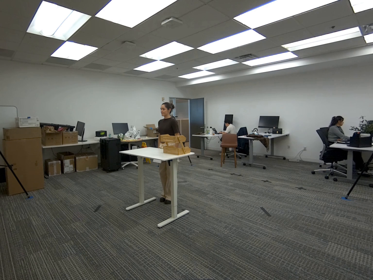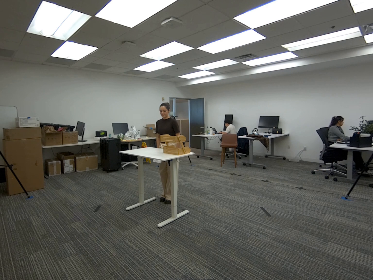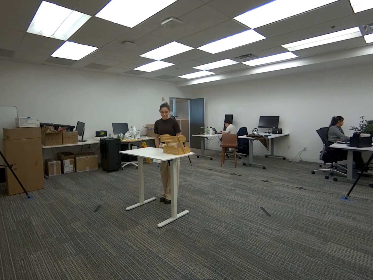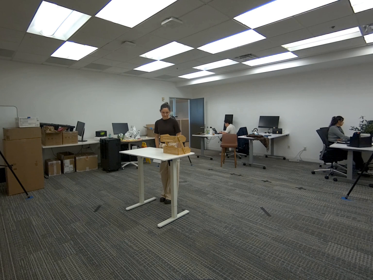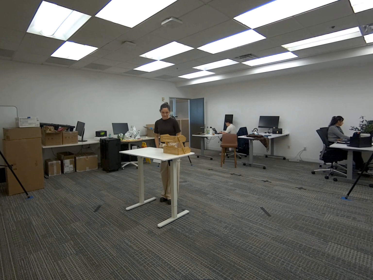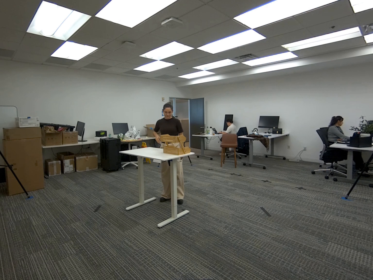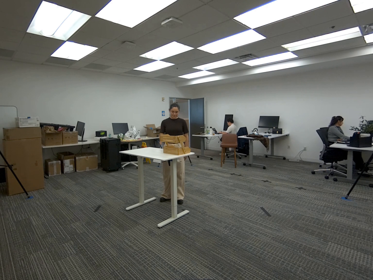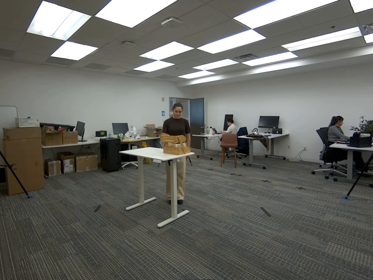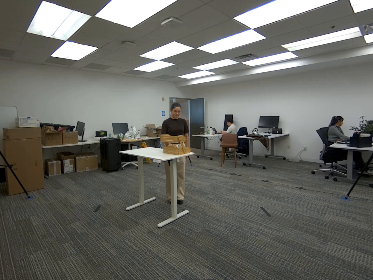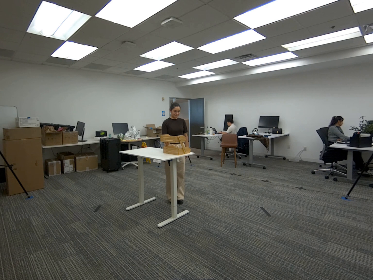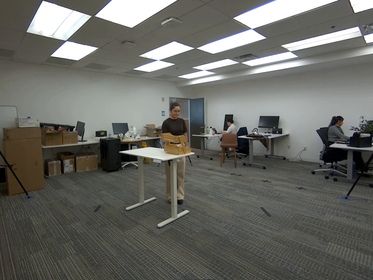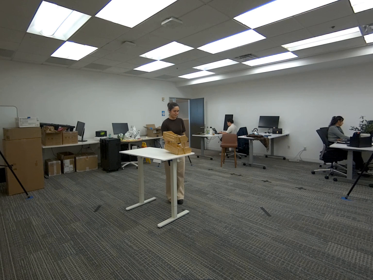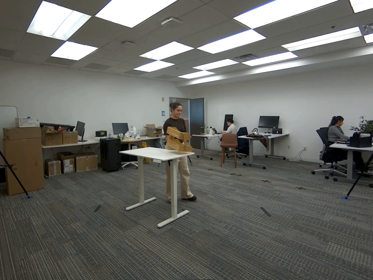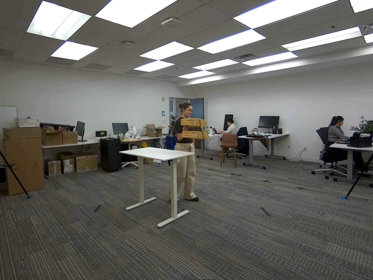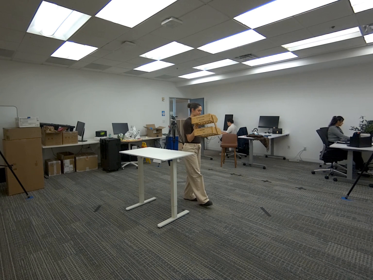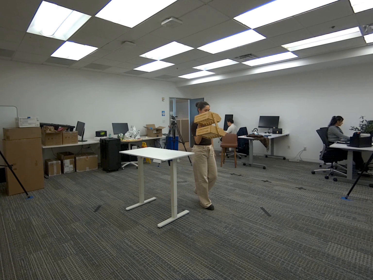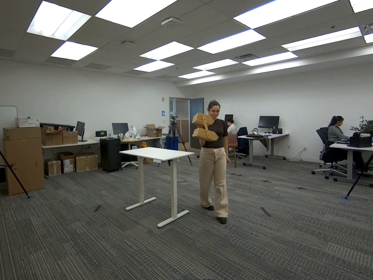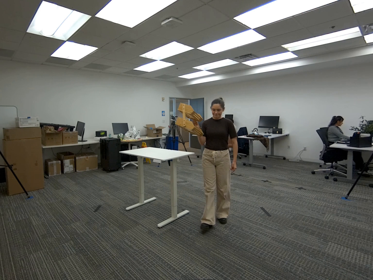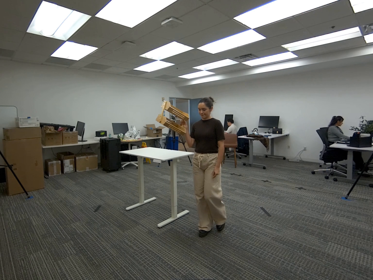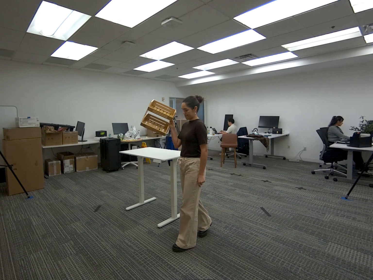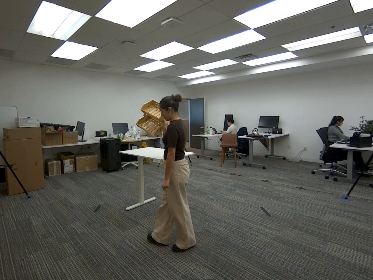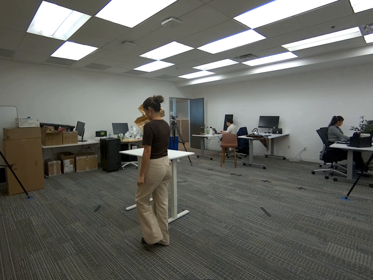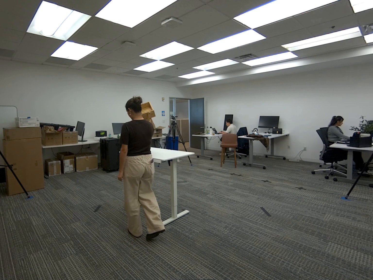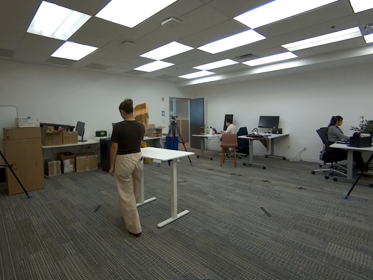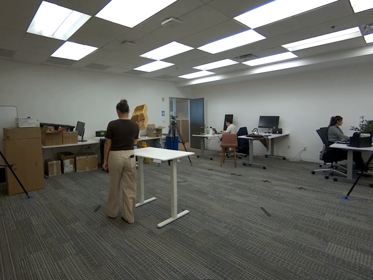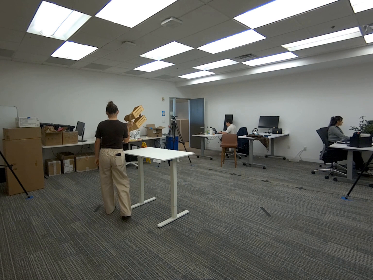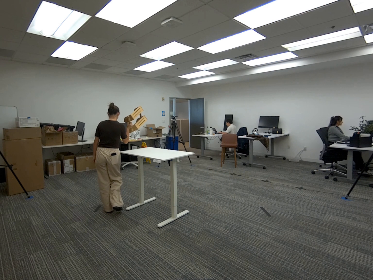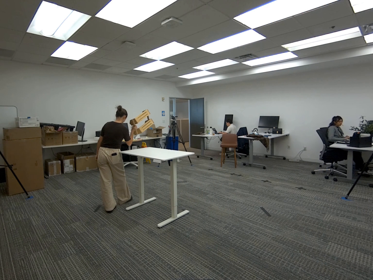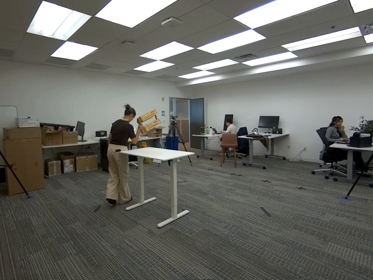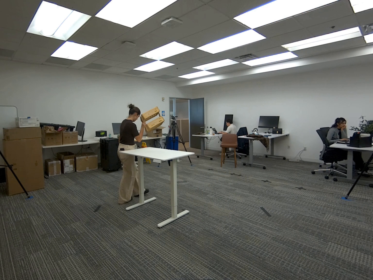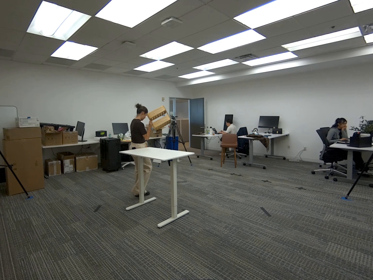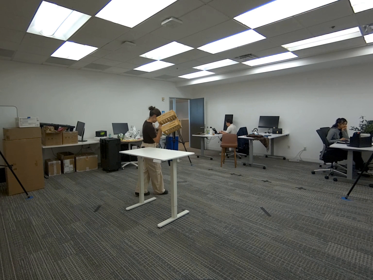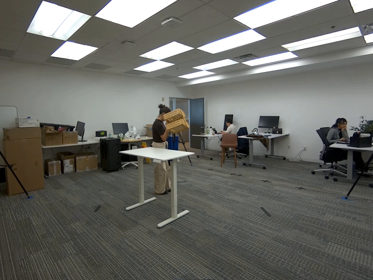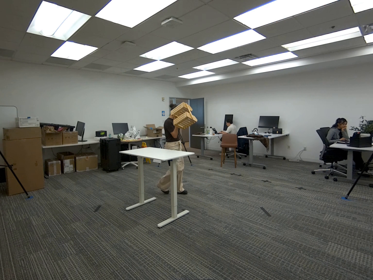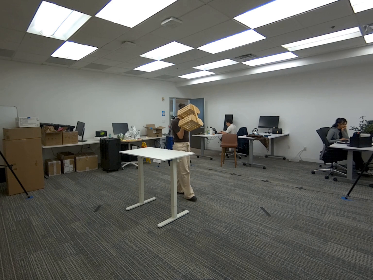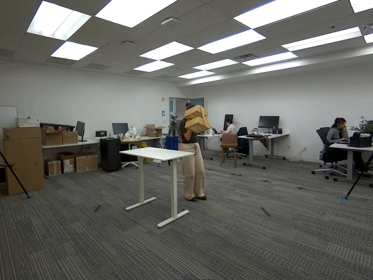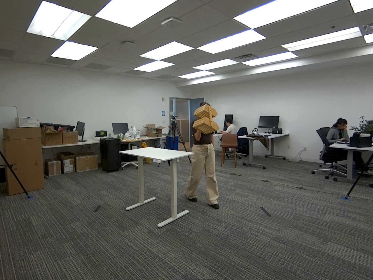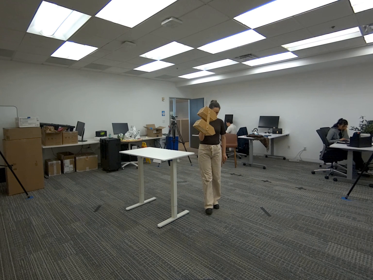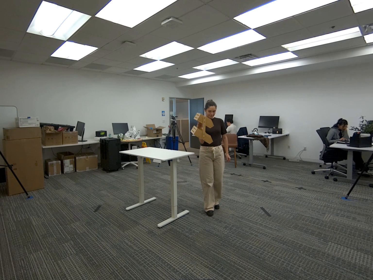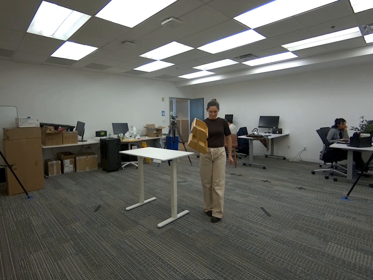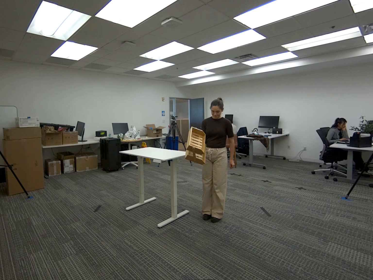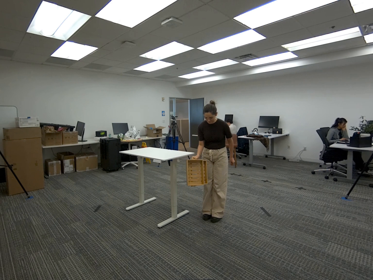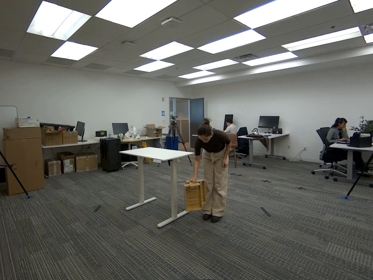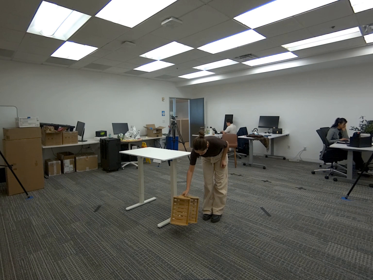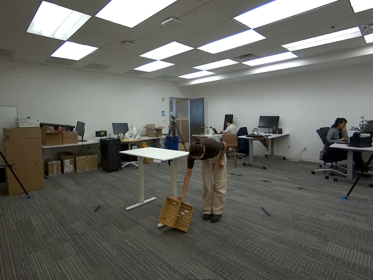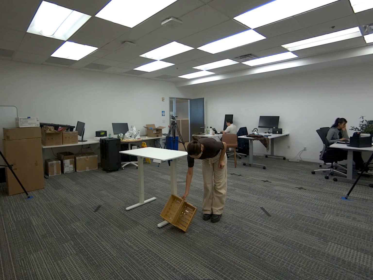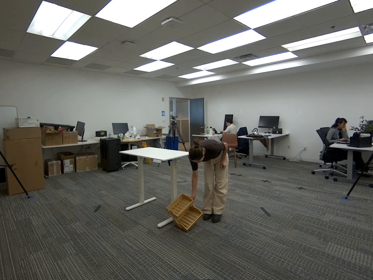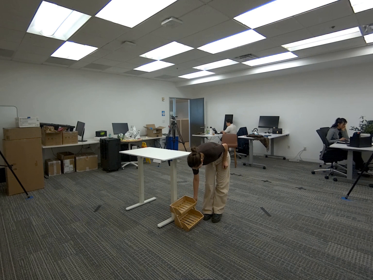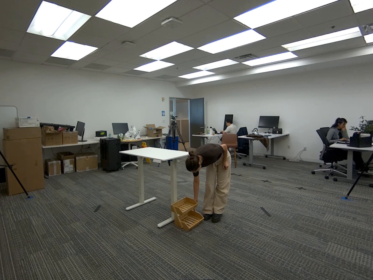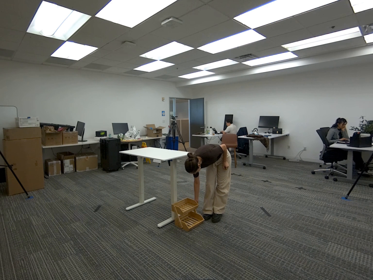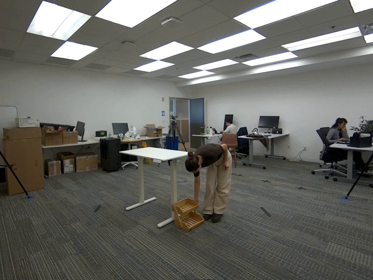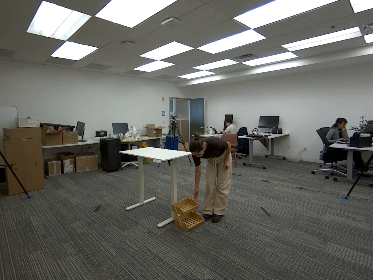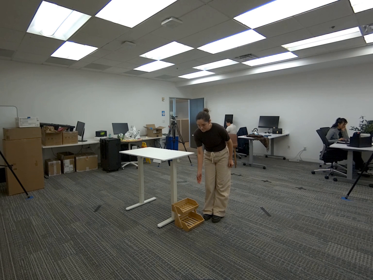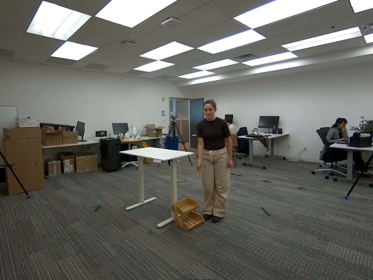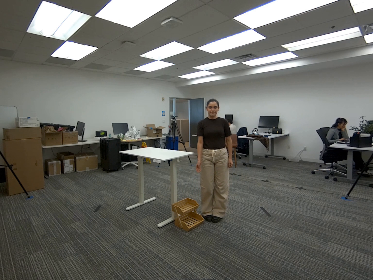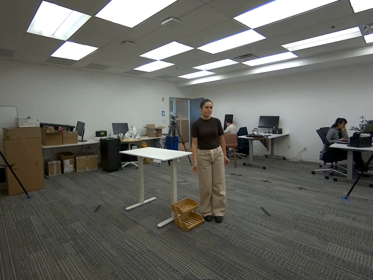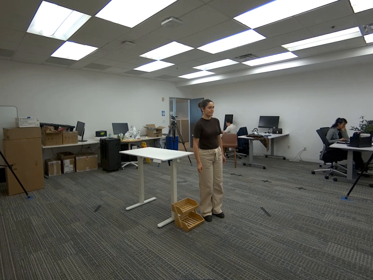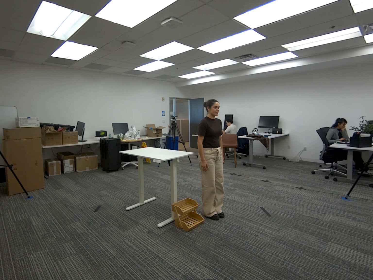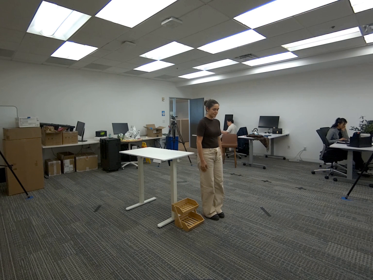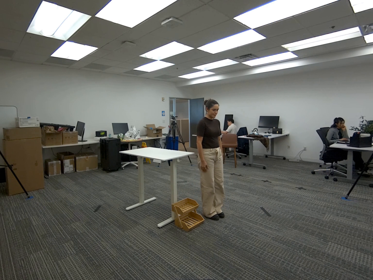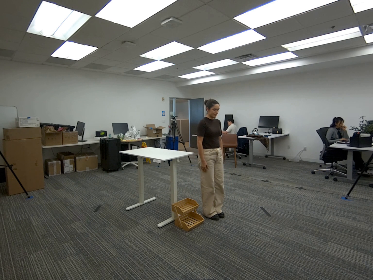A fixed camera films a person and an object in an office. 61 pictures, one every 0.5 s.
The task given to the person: Walk over to the wooden crate on the white desk and pick up the wooden crate from the side and place on the ground.
